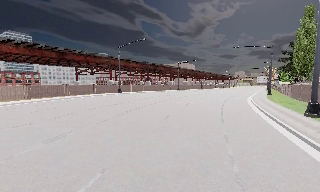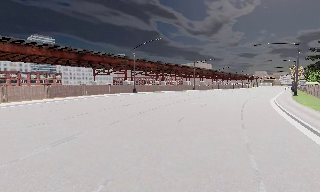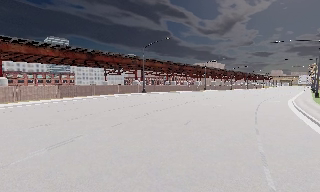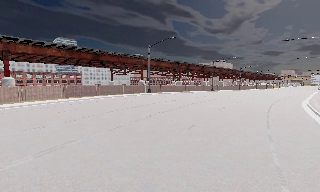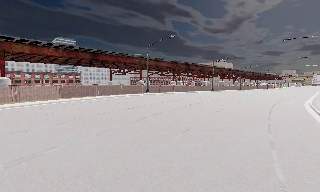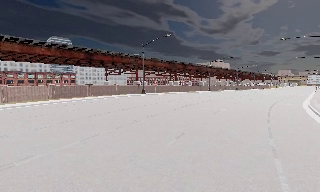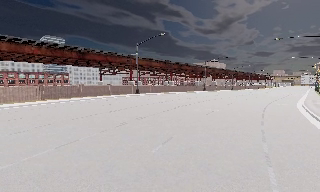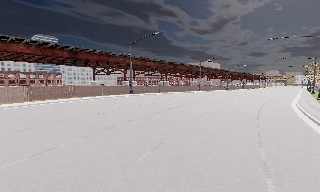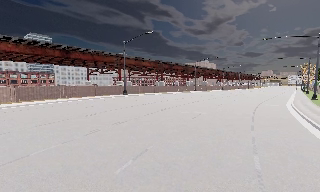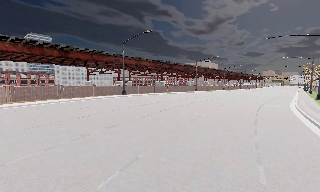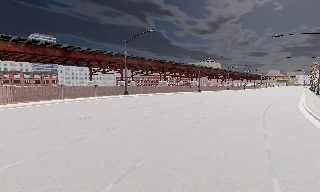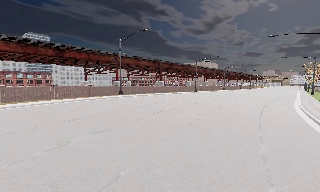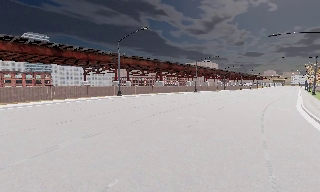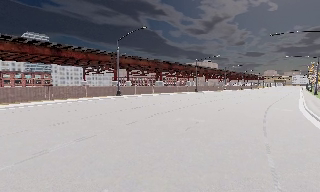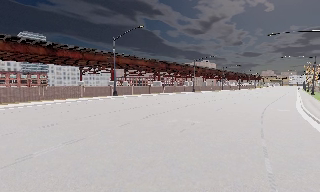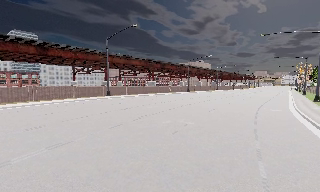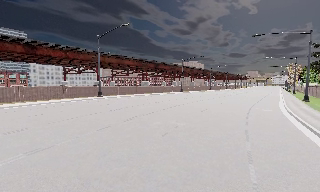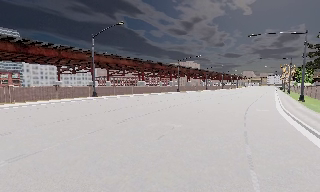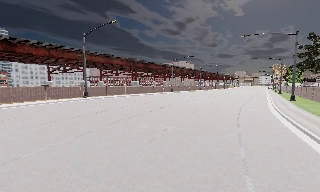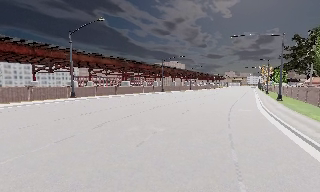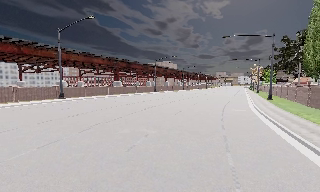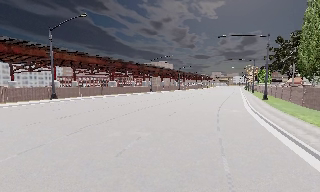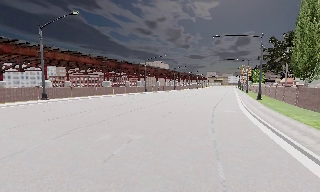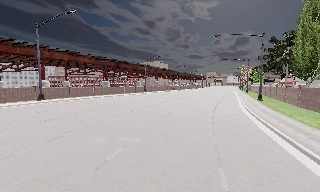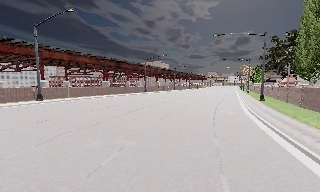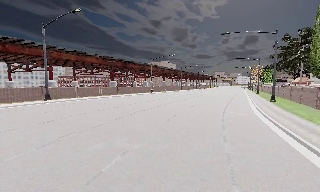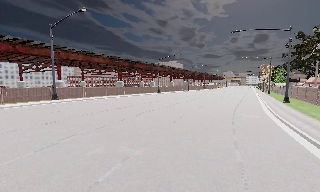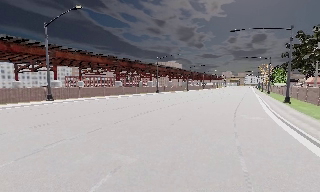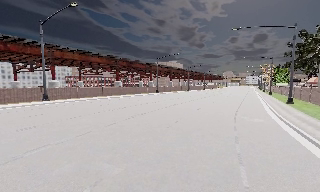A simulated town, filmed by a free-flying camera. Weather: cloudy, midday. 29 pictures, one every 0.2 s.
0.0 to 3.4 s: The camera travels forward and to its right, about 10 m, so what stands in front looms larger. It loses speed.
3.4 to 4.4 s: The camera pans to its right, which is clockwise from overhead, by about 10 degrees. It travels forward, about 2 m, so what stands in front looms larger.
4.4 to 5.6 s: The camera travels forward, about 3 m, so what stands in front looms larger. It gains speed.
The film runs forward here.
